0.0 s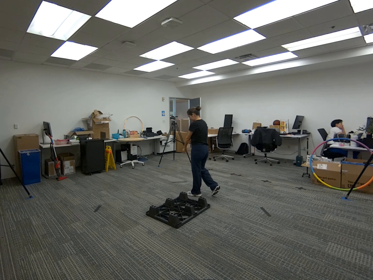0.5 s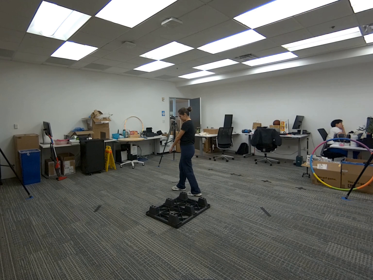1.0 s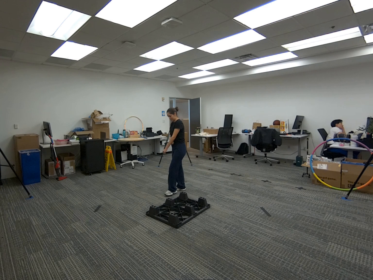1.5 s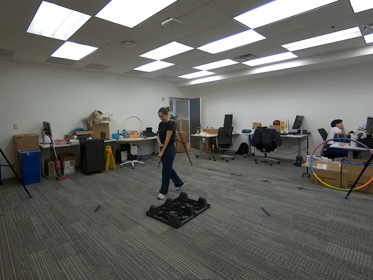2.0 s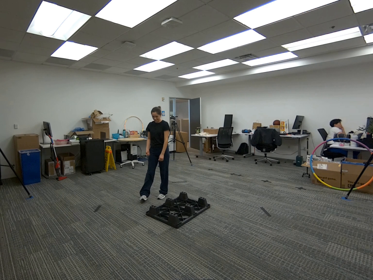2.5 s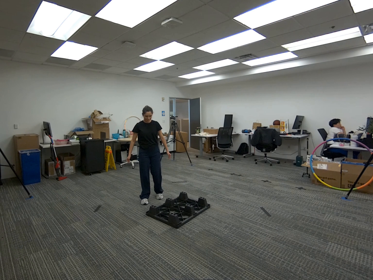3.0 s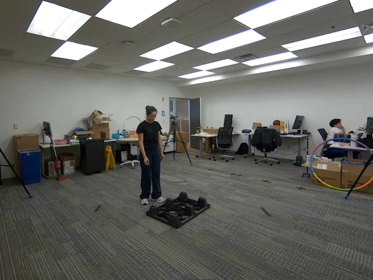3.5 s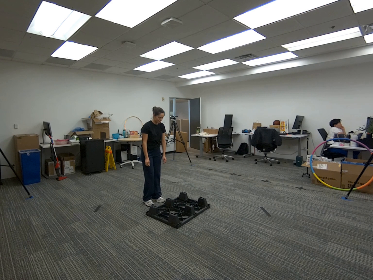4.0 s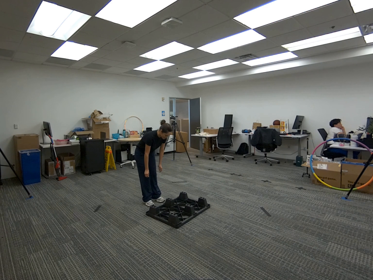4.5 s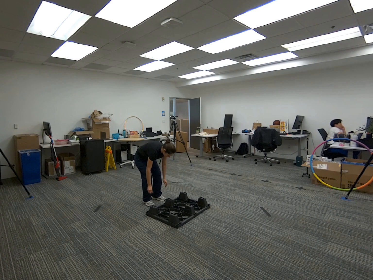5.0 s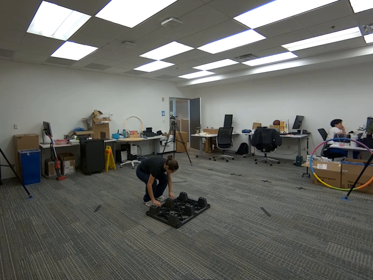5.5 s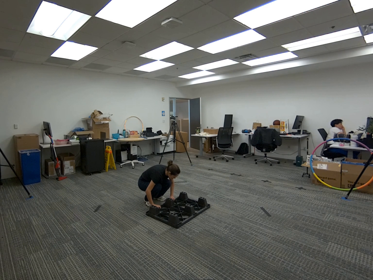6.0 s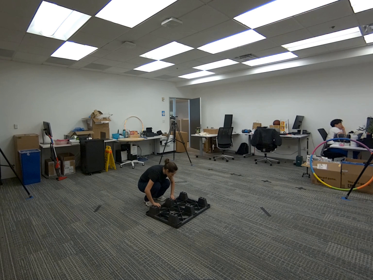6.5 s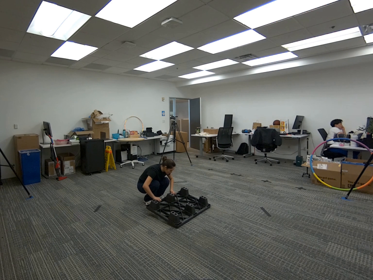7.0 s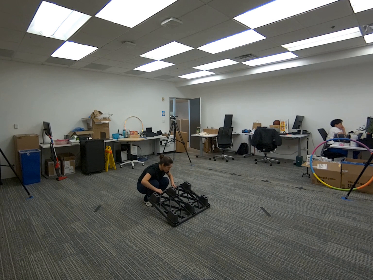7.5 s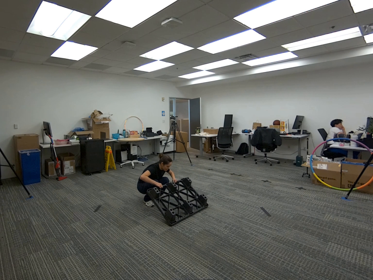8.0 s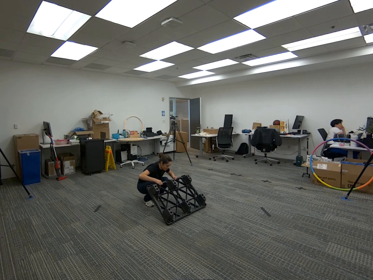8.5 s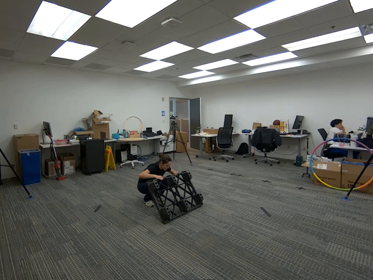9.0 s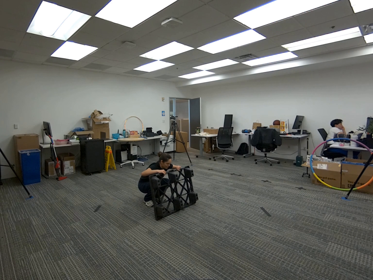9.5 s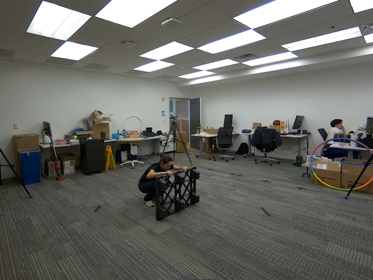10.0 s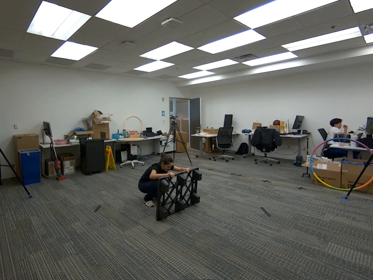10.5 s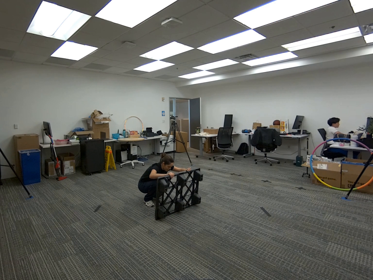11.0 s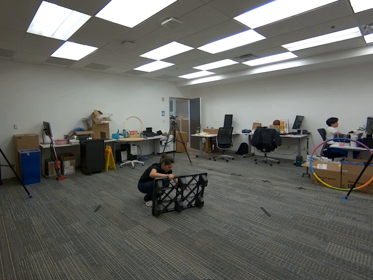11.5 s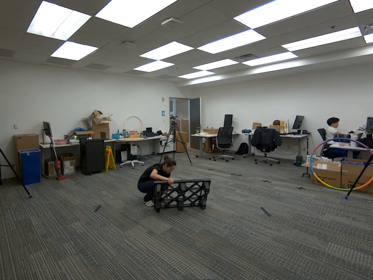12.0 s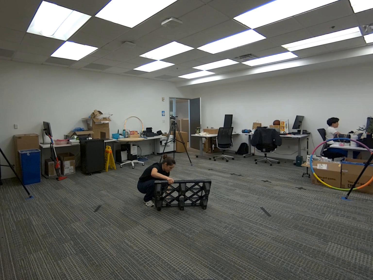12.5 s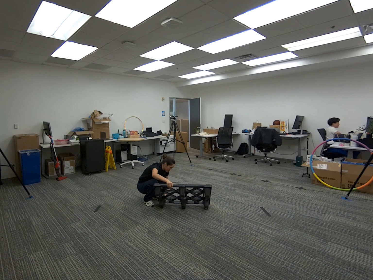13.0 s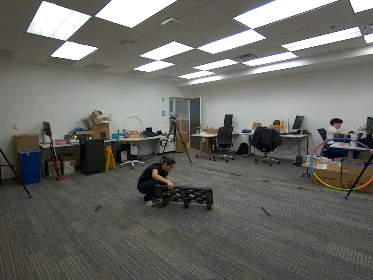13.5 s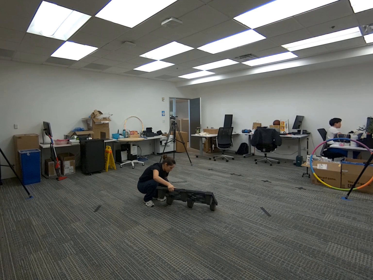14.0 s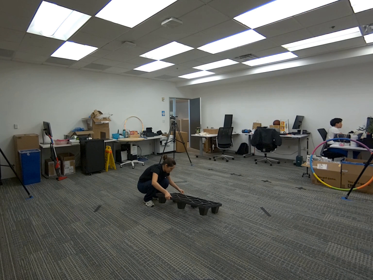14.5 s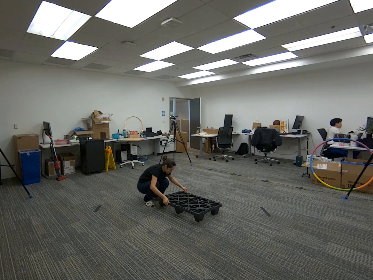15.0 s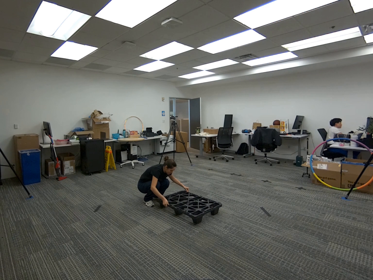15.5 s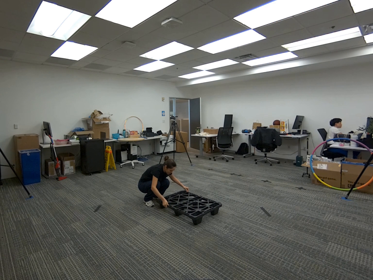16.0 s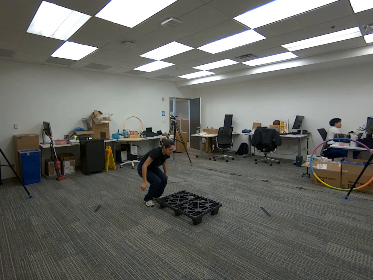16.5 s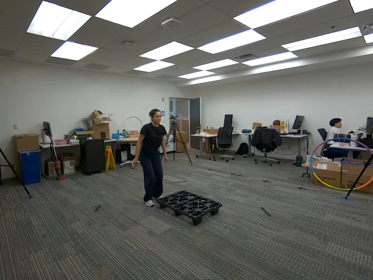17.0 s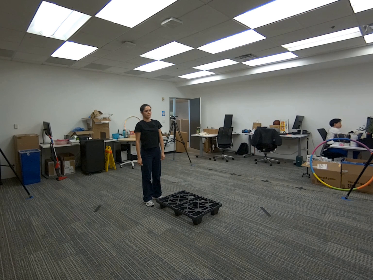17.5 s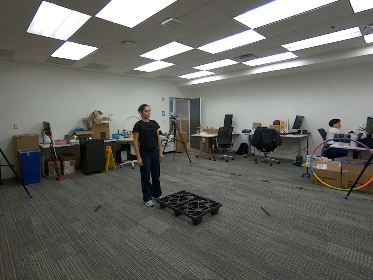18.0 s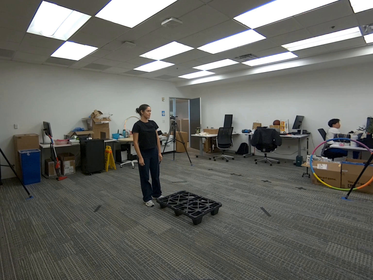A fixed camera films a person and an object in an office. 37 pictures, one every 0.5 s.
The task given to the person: Walk over to the platform on the ground and turn the platform over. Place on the ground when done.
